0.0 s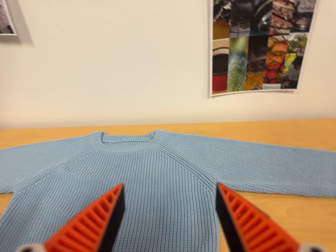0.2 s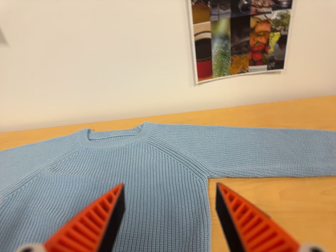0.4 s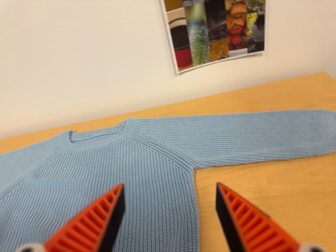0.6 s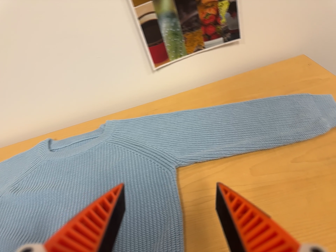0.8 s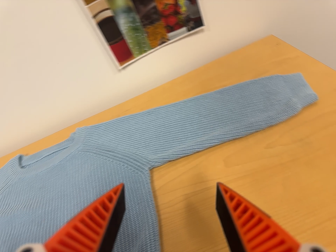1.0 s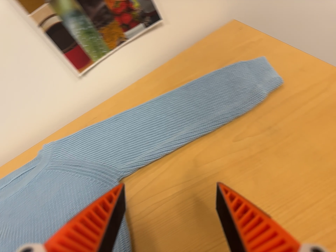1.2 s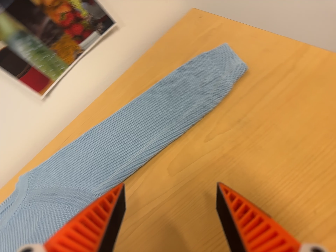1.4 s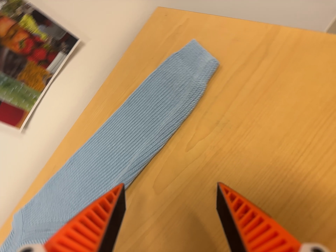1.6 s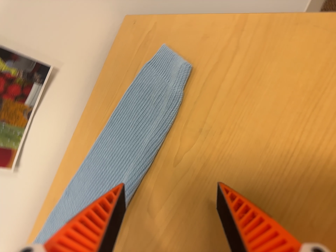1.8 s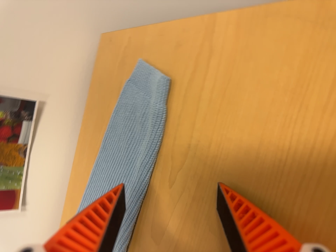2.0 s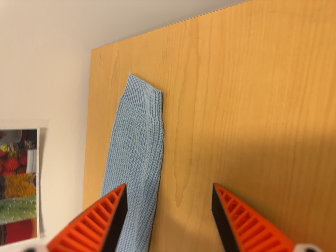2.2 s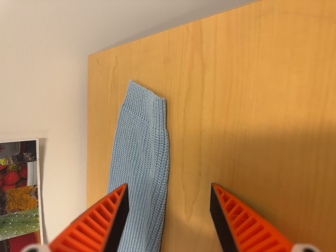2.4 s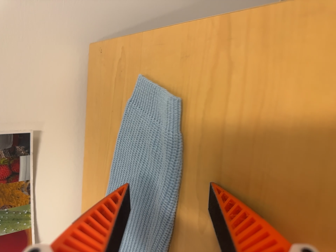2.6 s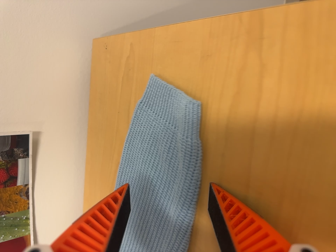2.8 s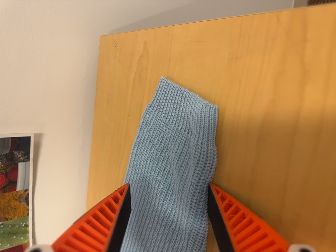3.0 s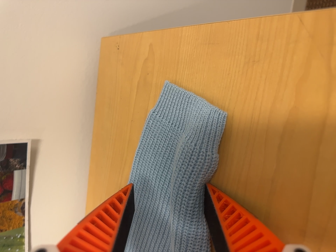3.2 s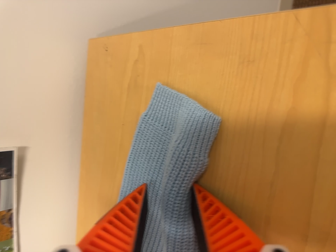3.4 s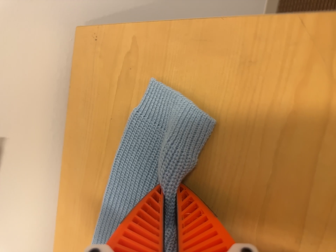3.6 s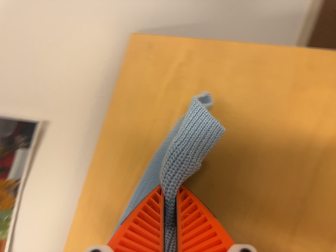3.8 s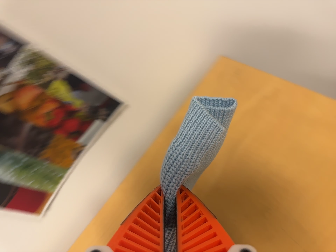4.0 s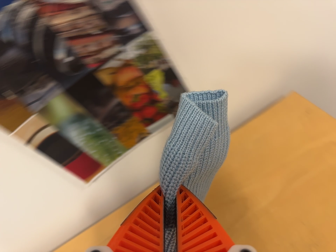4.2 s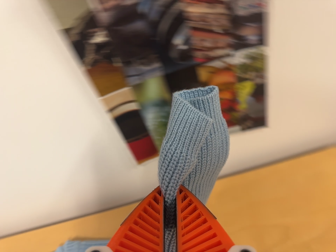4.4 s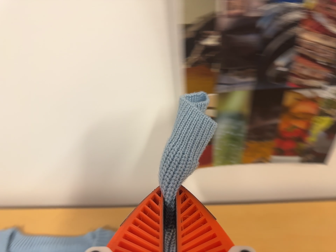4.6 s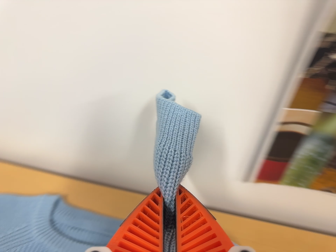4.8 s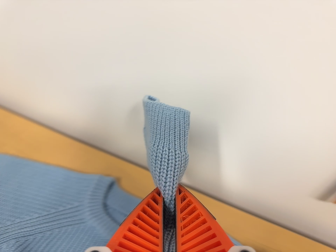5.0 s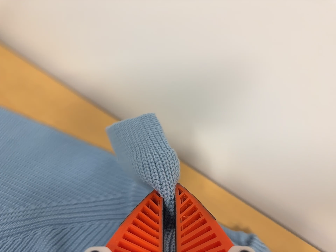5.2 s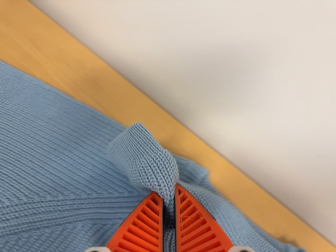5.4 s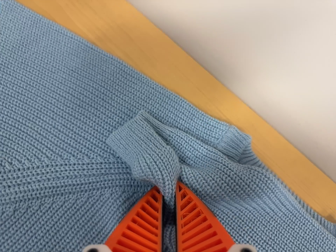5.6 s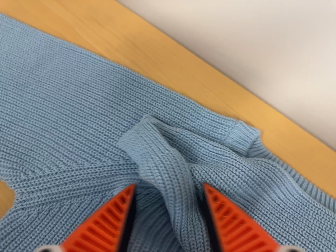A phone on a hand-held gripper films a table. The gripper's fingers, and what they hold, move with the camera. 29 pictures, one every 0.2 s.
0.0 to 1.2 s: The camera travels to its right and forward, about 24 cm, so close, fixed things drift to the left. It rolls about its line of sight by about 40 degrees, and the scene rotates counterclockwise.
1.2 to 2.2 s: The camera travels to its right, toward the top of its view and forward, about 16 cm. It rolls about its line of sight by about 45 degrees, and the scene rotates counterclockwise.
2.2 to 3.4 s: The camera pans to its right by about 15 degrees. It travels to its left and forward, about 14 cm.
3.4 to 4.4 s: The camera travels to its left, about 40 cm, so close, fixed things drift to the right. Its aim tips toward the top of its view by about 10 degrees, and the scene shifts downward. It rolls about its line of sight by about 80 degrees, and the scene rotates clockwise.
4.4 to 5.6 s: The scene slides to the right, as the camera pans about 20 degrees to its left. It travels to its left and forward, about 32 cm, so close, fixed things drift to the right. Its aim tips toward the bottom of its view by about 20 degrees, and the scene shifts upward. It rolls about its line of sight by about 35 degrees, and the scene rotates clockwise.
The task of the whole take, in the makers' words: right arm across.
The film runs forward here.
